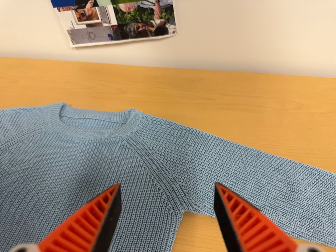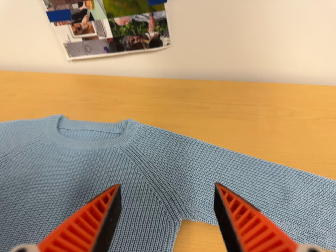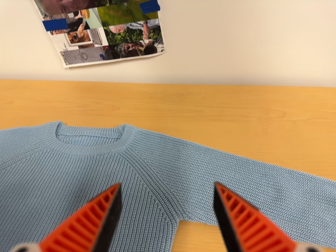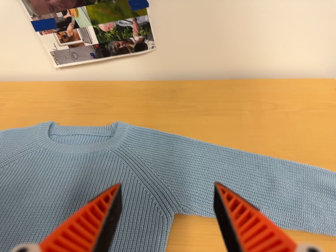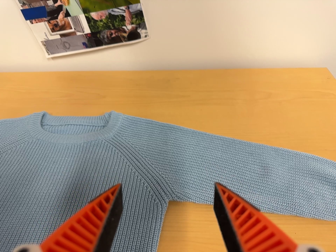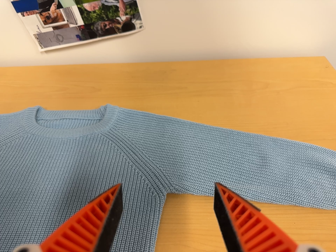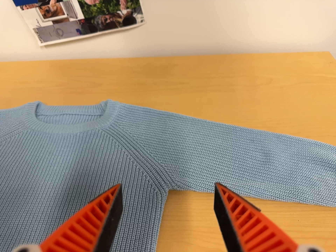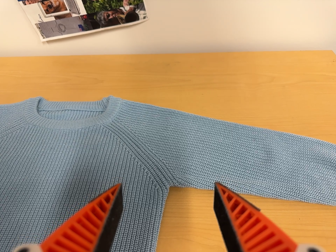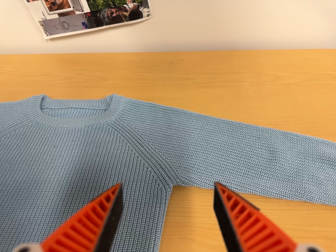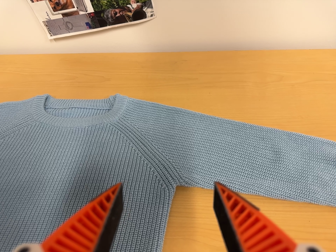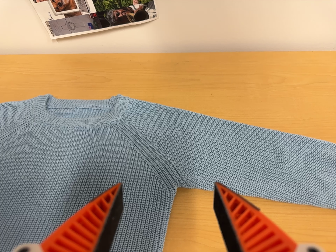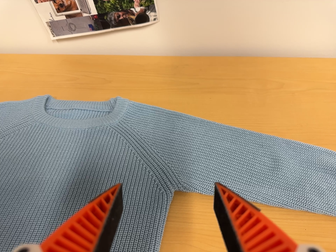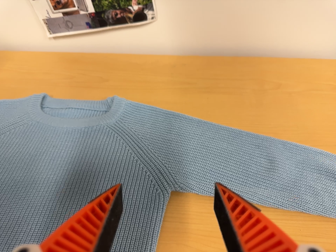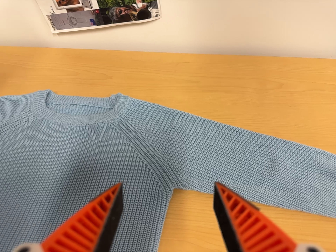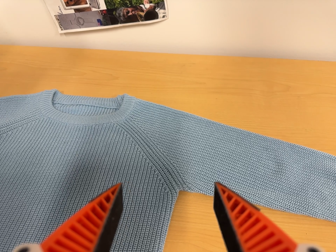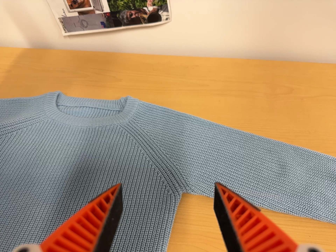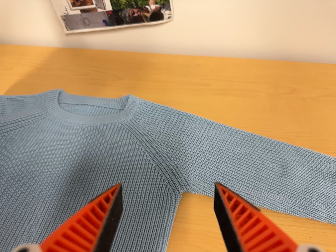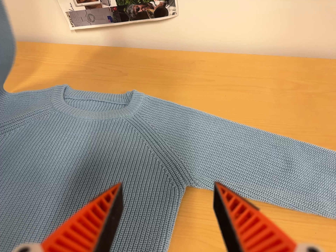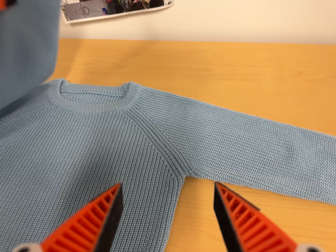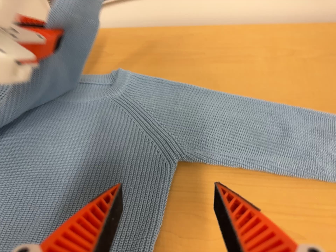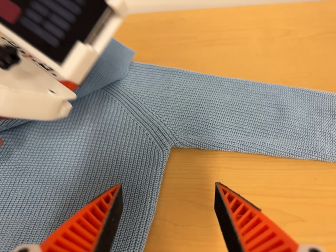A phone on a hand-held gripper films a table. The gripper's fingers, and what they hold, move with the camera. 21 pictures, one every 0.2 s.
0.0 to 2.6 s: The camera shifts only a little, or ends up much as it began.
2.6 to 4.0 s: The camera travels toward the bottom of its view, about 6 cm, so close, fixed things drift upward.
The film runs forward here.
